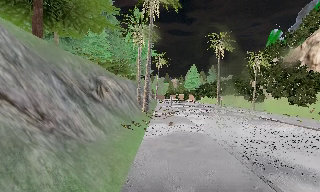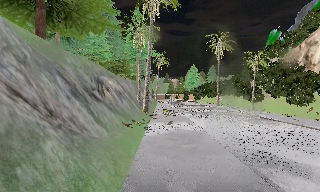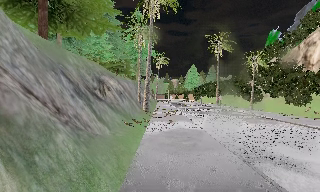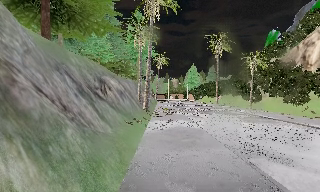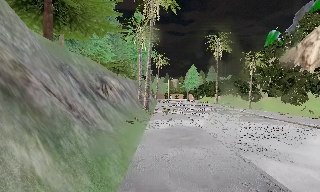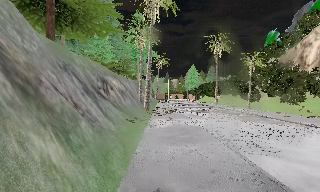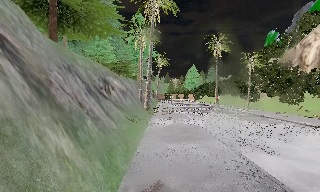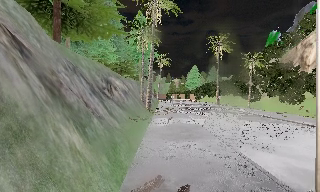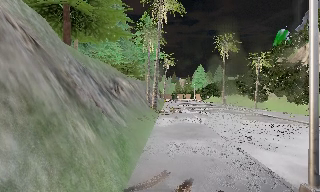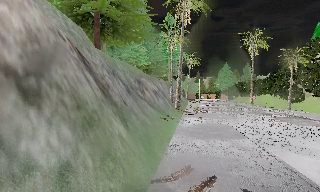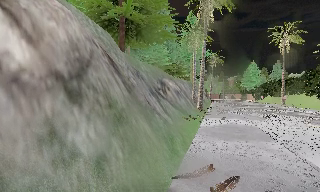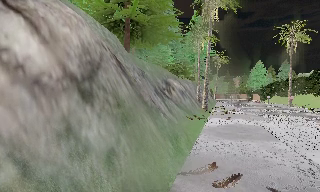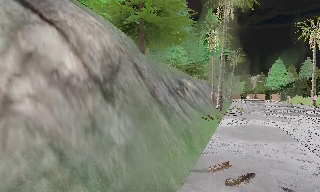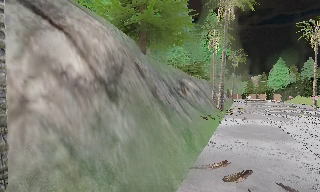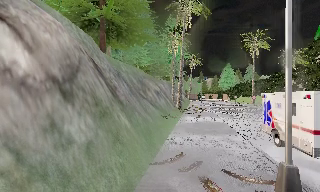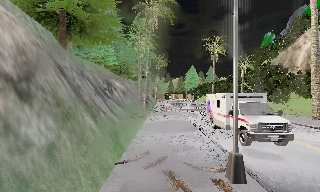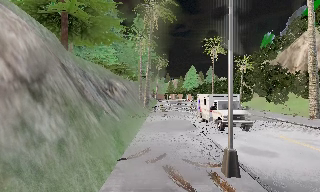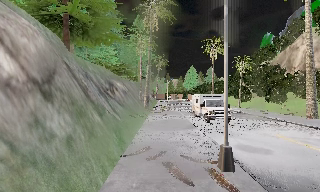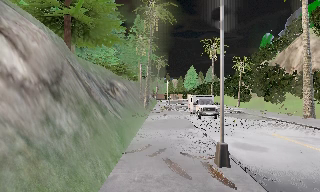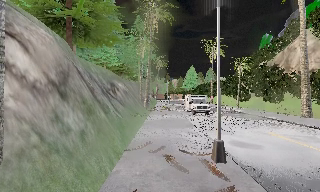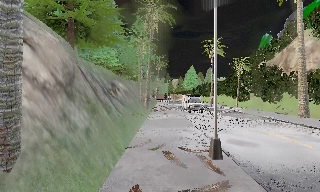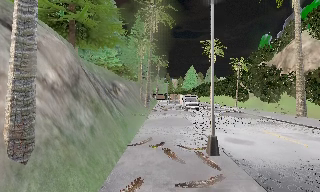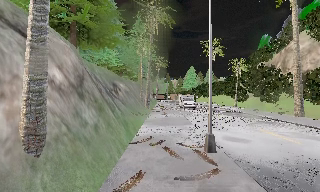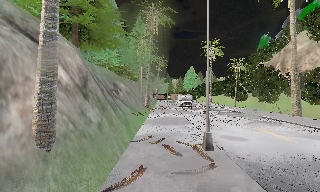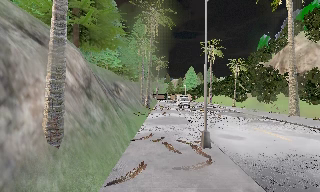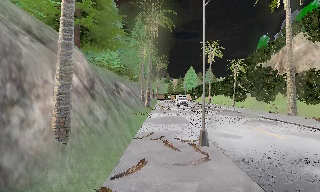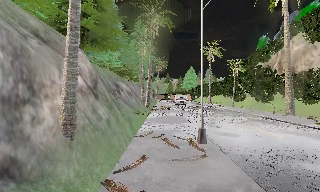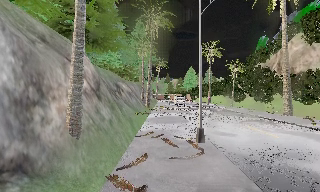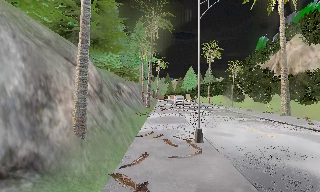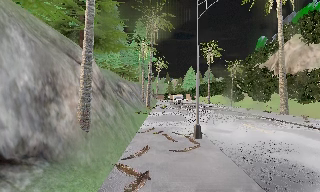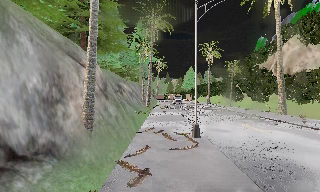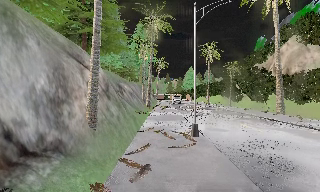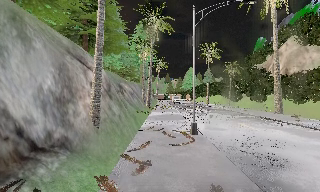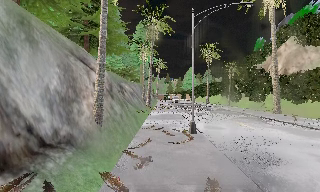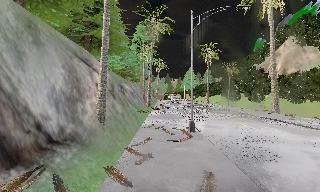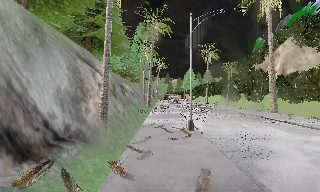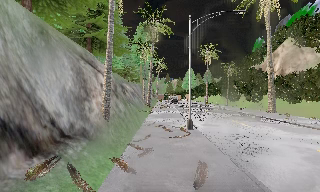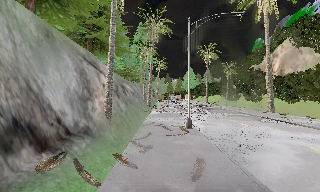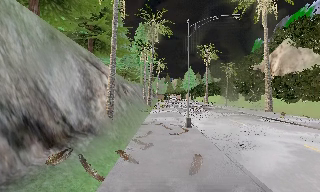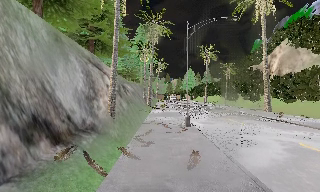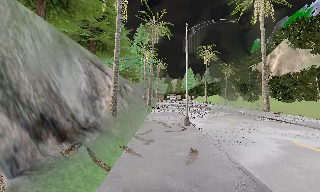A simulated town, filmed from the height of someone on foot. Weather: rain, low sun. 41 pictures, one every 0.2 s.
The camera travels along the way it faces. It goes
backward.
0.0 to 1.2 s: The camera travels backward, about 2 m, so what stands in front gets smaller.
1.2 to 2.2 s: The camera pans to its left, which is counterclockwise from overhead, by about 20 degrees. It travels backward, about 1.5 m, so what stands in front gets smaller.
2.2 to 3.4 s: The camera pans to its right, which is clockwise from overhead, by about 20 degrees. It travels backward, about 1.5 m, so what stands in front gets smaller.
3.4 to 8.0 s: The camera travels backward, about 7 m, so what stands in front gets smaller.
The film runs backward here.
